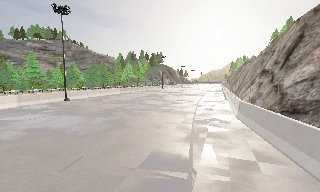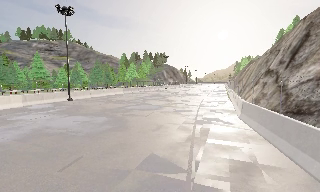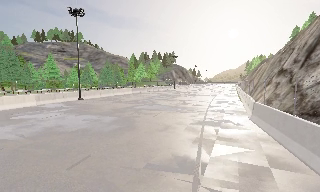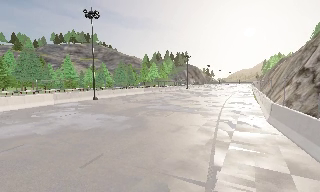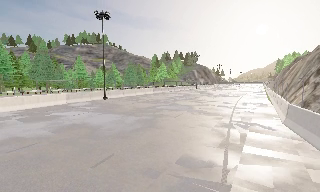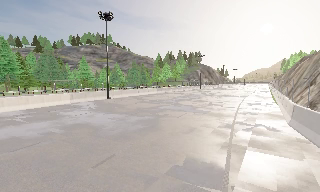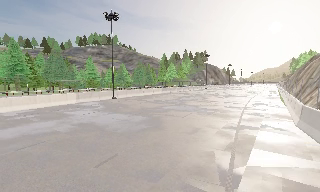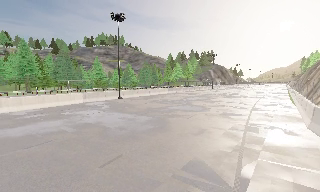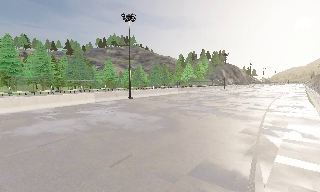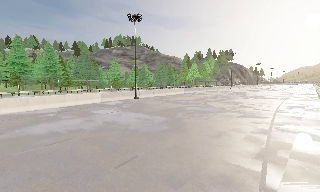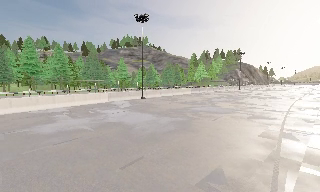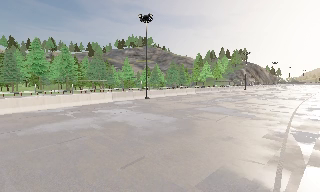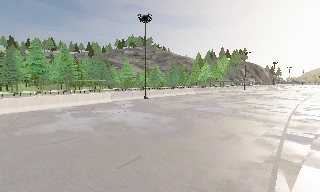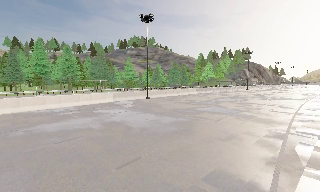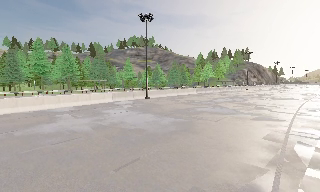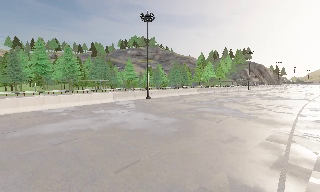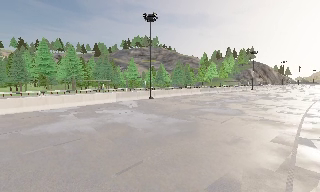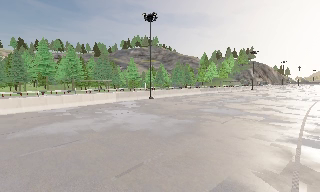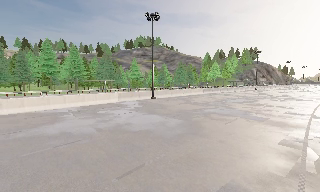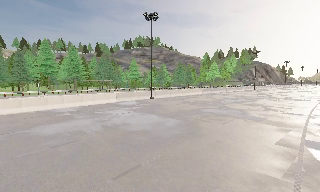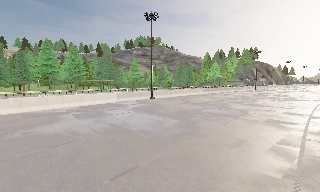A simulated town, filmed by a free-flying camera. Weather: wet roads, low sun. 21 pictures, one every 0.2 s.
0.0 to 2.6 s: The camera pans to its left, which is counterclockwise from overhead, by about 30 degrees. It travels forward and to its right, about 1 m, so what stands in front looms larger.
2.6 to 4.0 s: The camera travels forward, about 0.5 m, so what stands in front looms larger.
The film runs forward here.
